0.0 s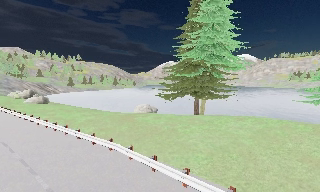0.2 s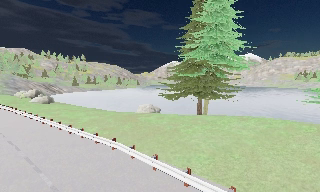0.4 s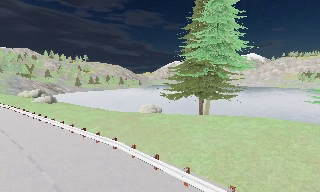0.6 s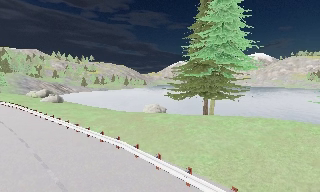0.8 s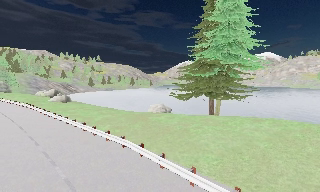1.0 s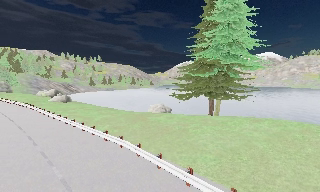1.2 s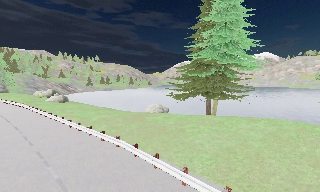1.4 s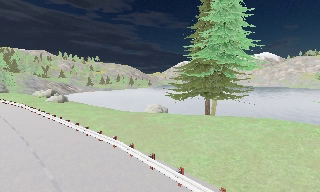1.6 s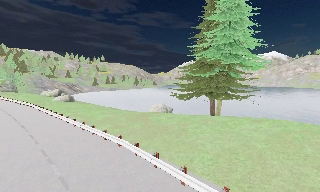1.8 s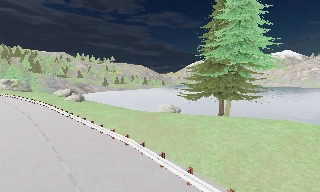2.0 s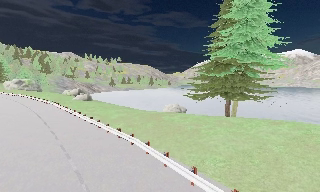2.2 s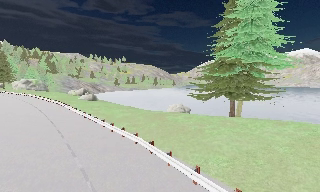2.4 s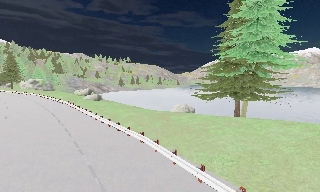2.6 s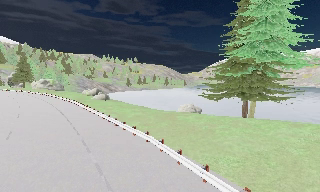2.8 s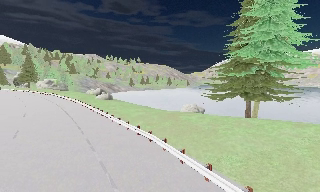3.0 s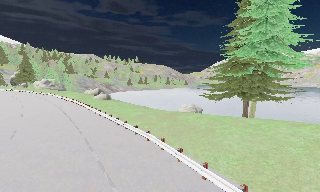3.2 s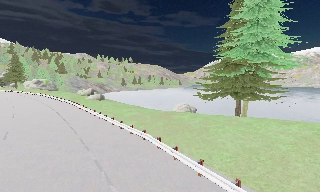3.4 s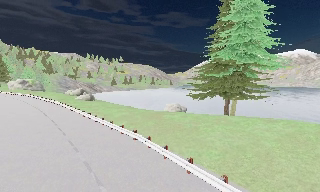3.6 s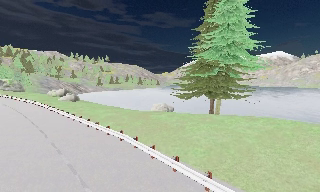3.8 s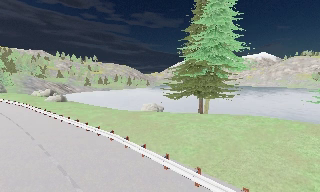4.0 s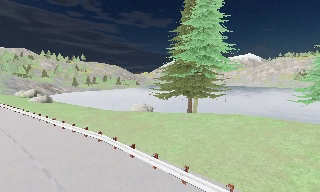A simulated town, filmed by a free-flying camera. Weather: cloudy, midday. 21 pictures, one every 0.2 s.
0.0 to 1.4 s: The camera travels to its right, about 0.5 m.
1.4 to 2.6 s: The scene slides to the right, as the camera pans about 15 degrees to its left.
2.6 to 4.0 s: The camera swings to its right by about 15 degrees, and the scene slides to the left. It travels backward, about 0.5 m, so what stands in front gets smaller.
The film runs backward here.
